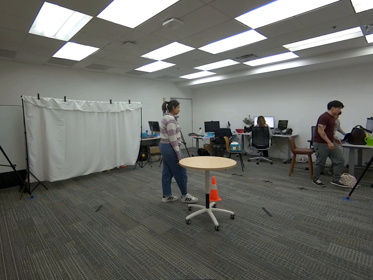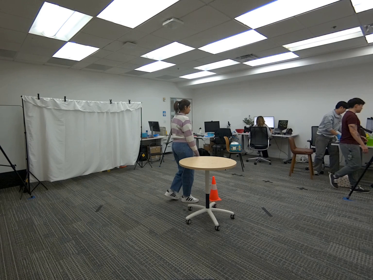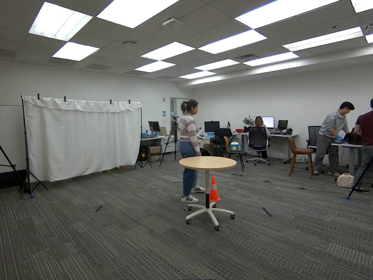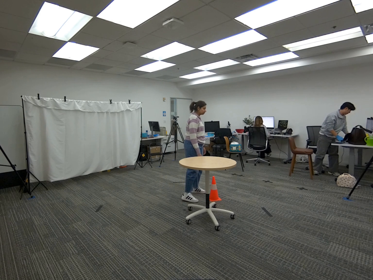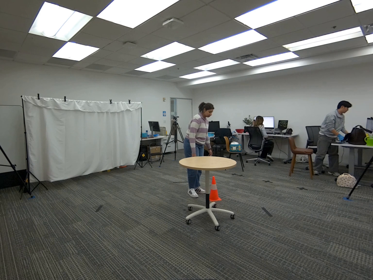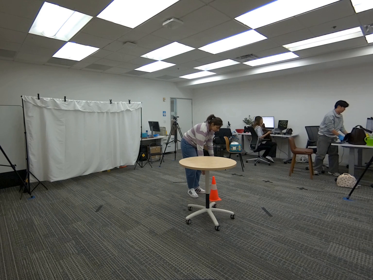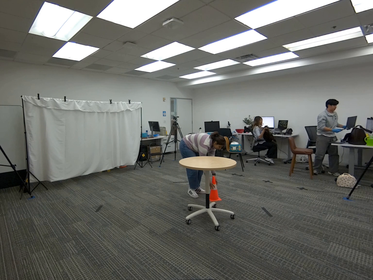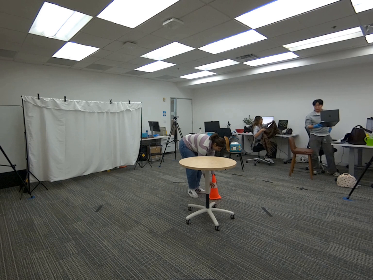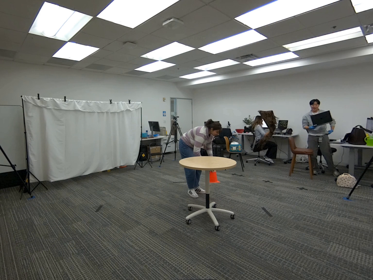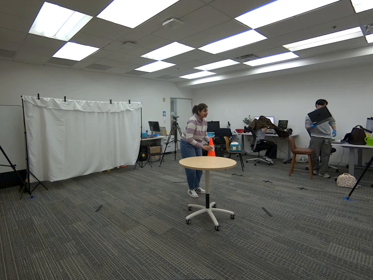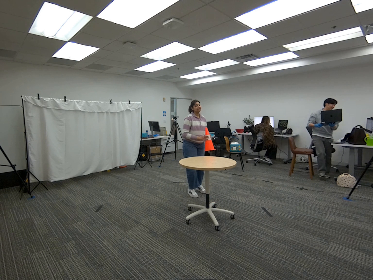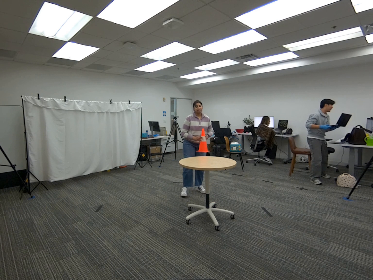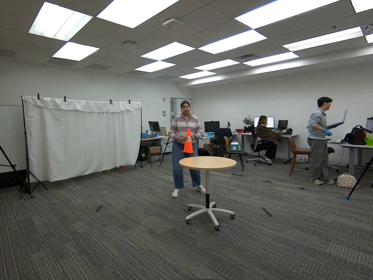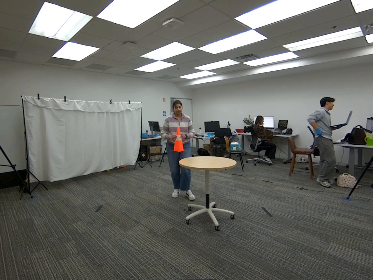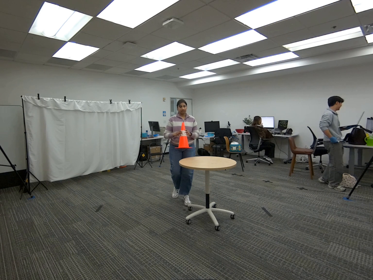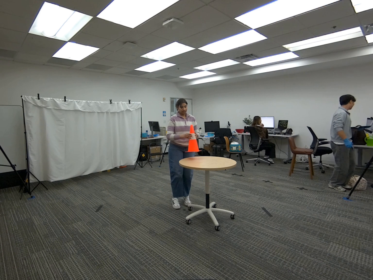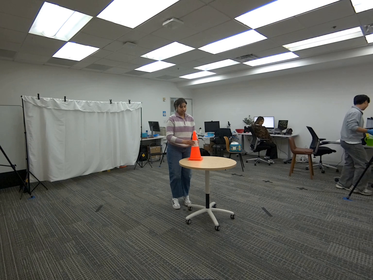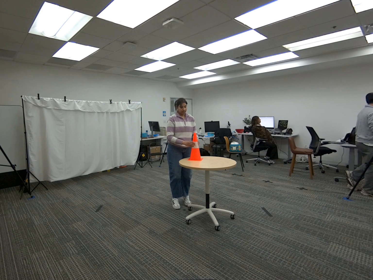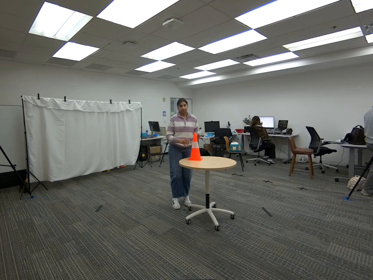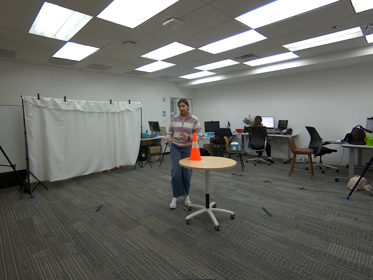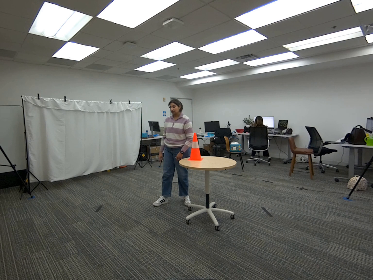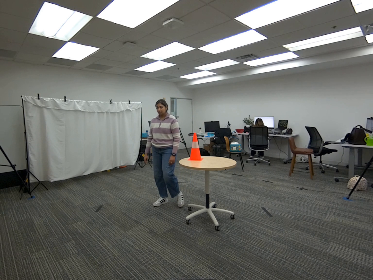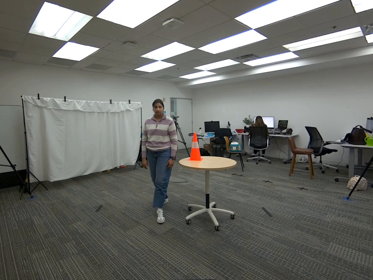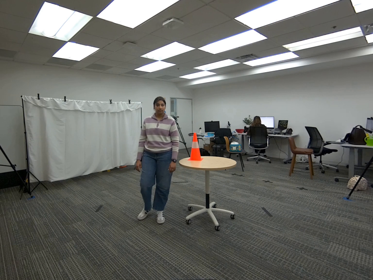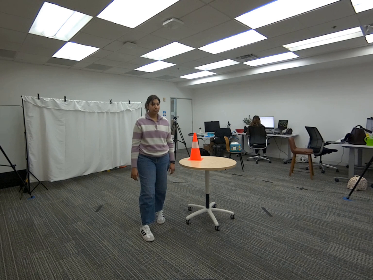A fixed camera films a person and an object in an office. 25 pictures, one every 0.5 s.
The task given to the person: Walk over to the traffic cone on the ground, pick up the cone with both hands and place it on the round table.
